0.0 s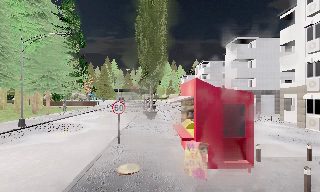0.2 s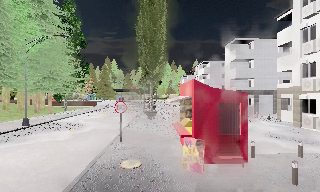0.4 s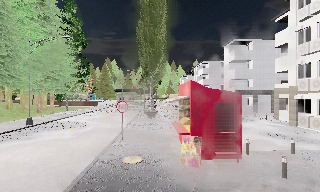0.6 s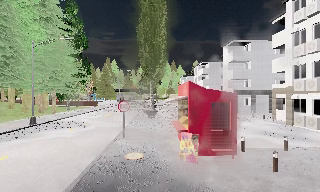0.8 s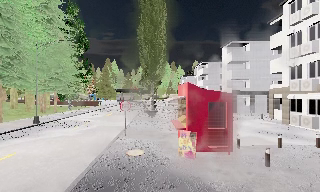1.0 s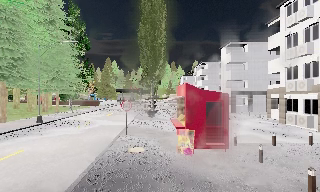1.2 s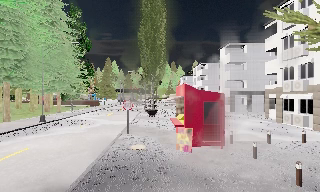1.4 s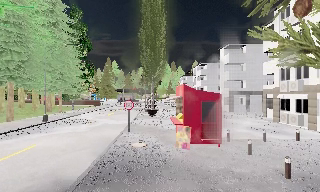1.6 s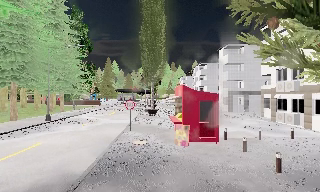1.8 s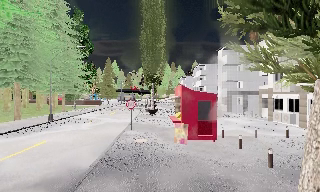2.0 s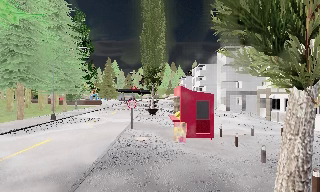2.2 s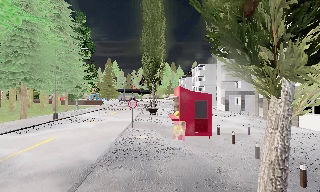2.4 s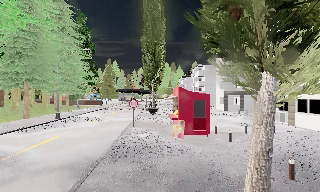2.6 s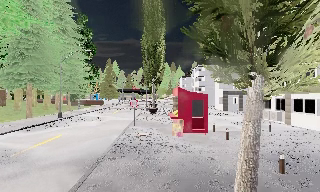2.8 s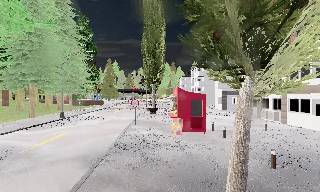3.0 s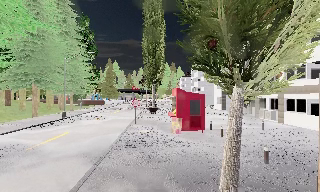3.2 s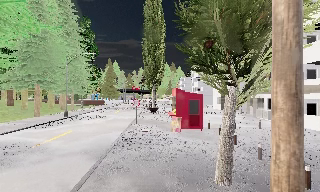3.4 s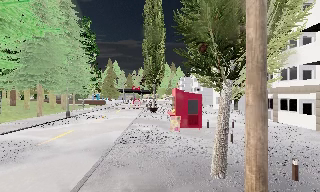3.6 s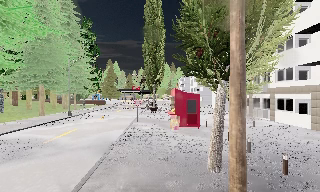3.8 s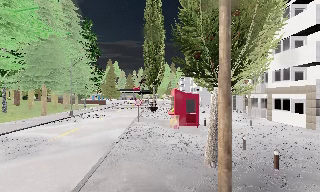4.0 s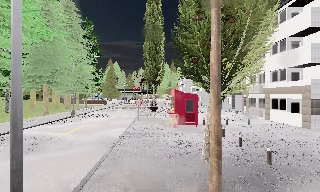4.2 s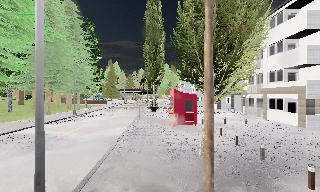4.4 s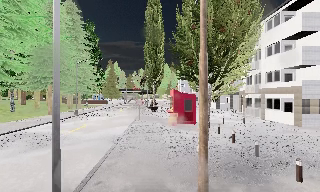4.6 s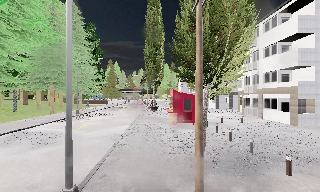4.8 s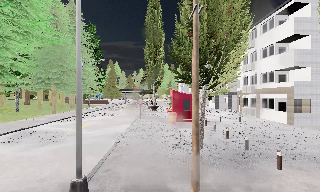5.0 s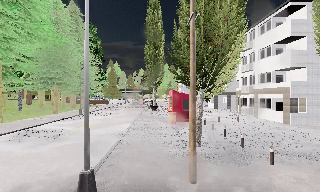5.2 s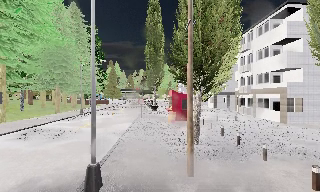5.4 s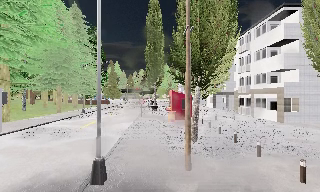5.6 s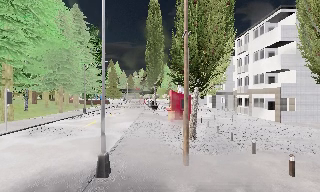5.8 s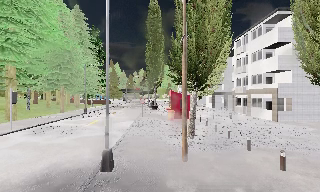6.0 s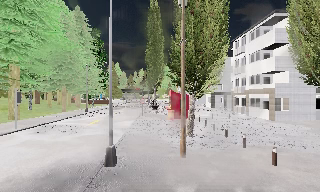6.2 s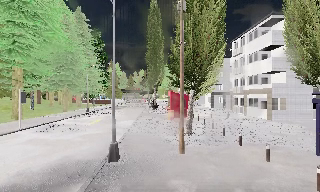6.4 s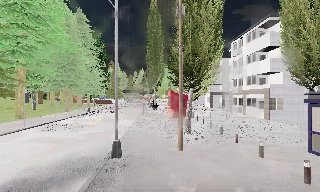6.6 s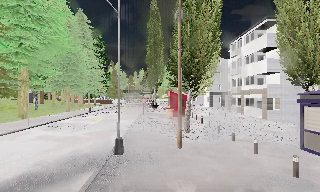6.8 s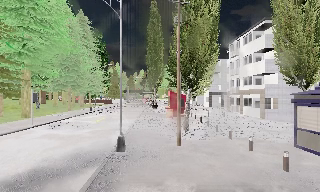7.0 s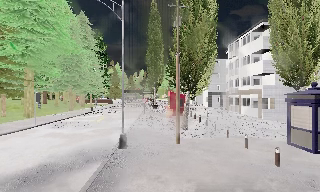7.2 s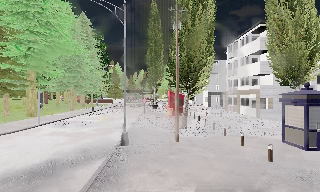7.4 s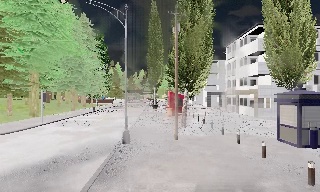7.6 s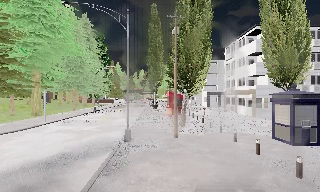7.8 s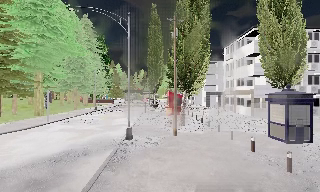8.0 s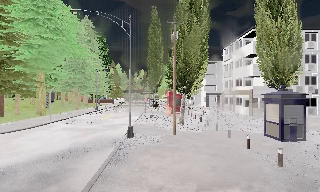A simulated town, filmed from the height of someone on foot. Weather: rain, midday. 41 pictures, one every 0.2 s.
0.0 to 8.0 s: The camera travels backward, about 16 m, so what stands in front gets smaller.
The film runs backward here.
